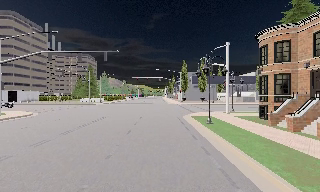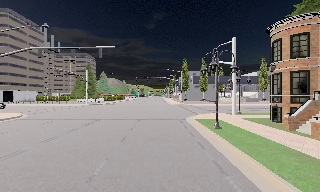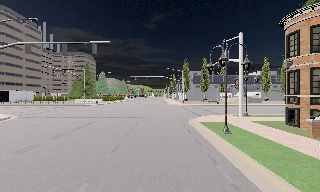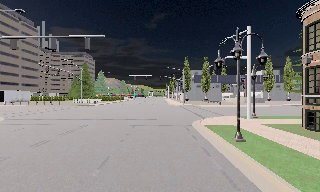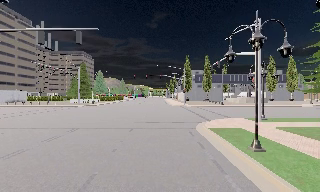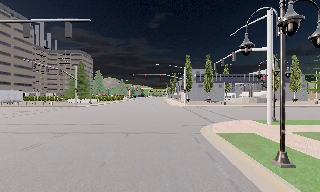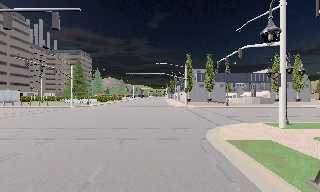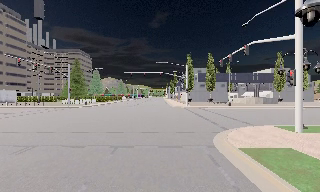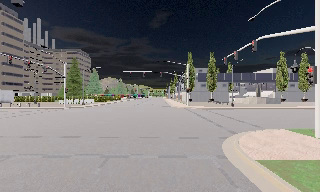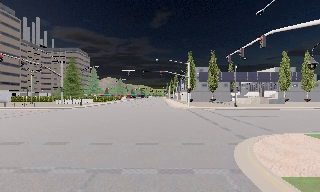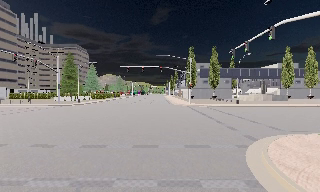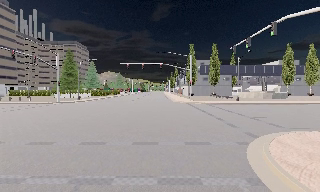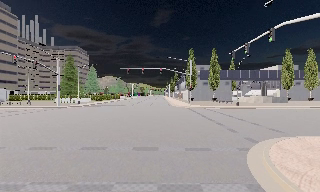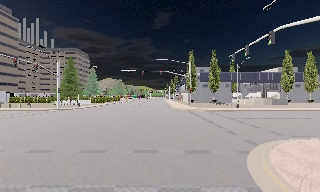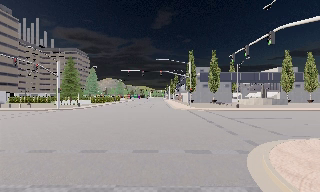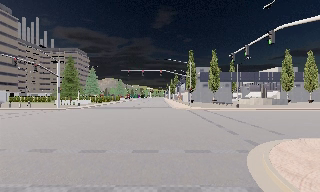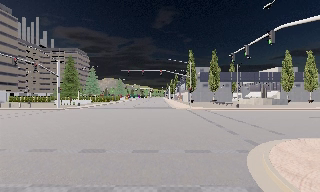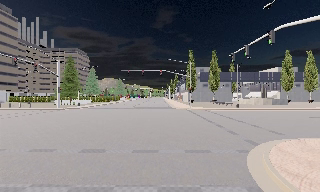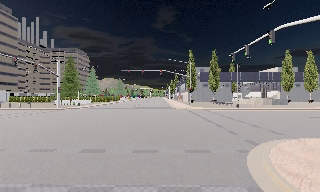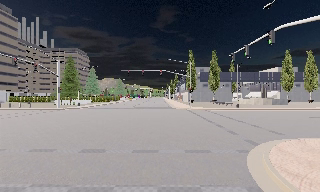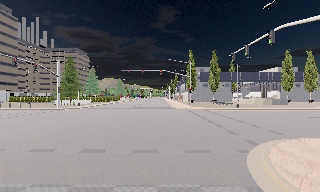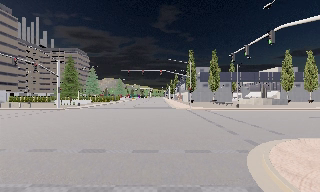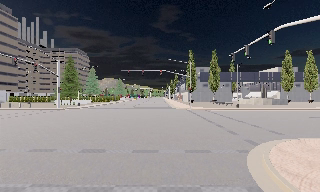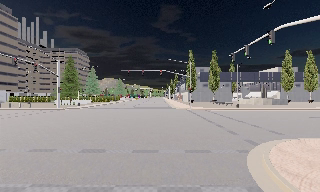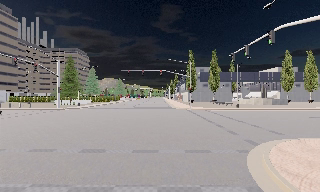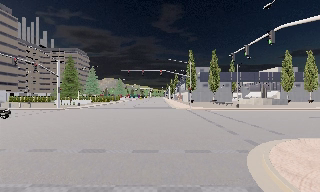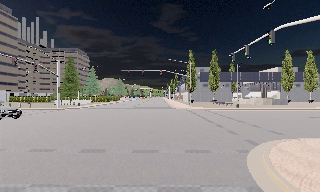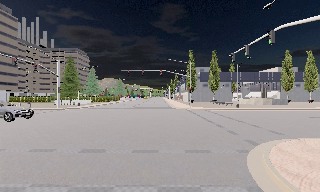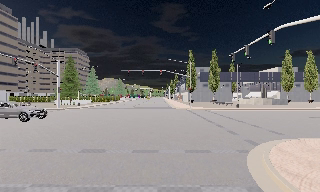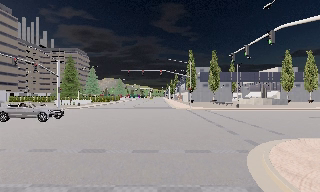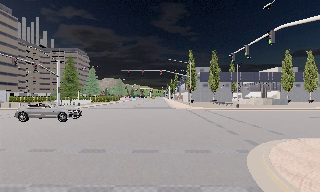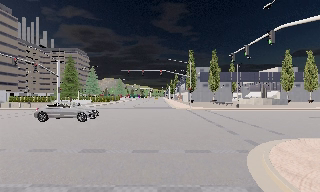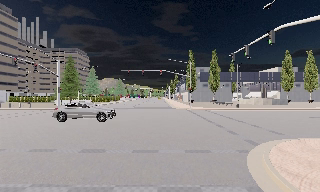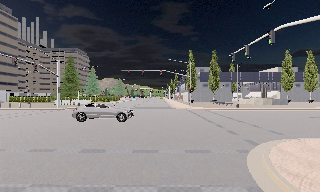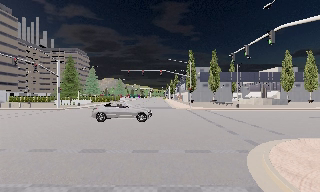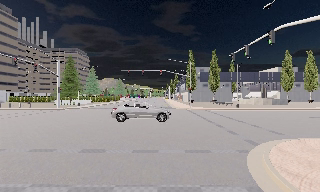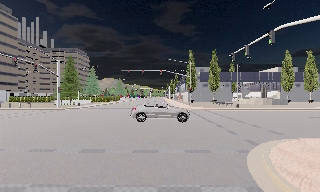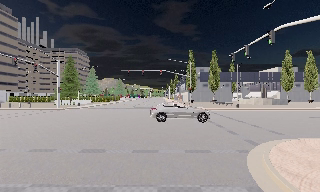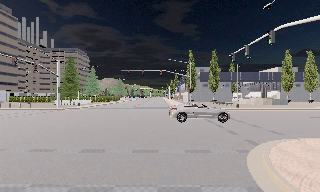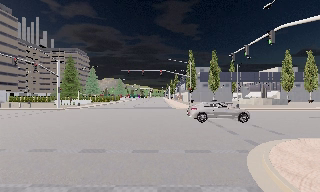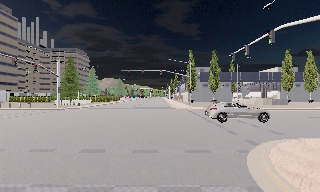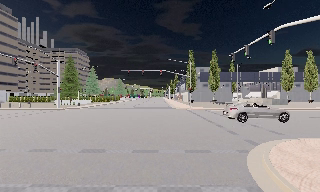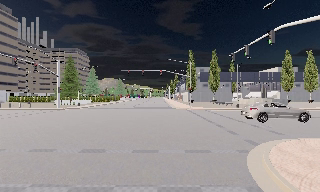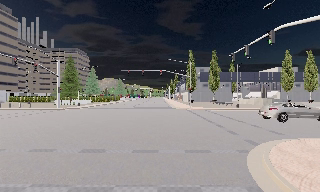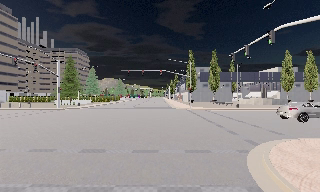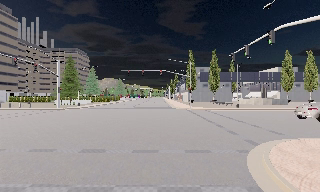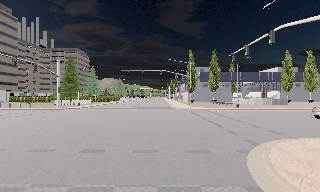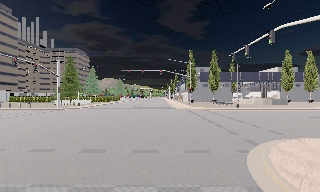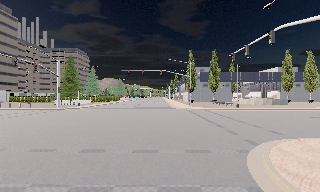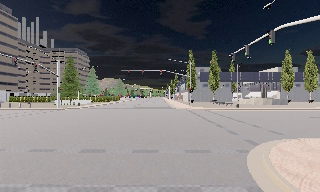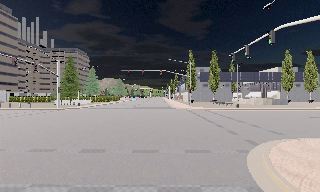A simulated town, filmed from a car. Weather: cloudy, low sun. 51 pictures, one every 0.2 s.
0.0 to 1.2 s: The camera travels forward, about 8 m, so what stands in front looms larger.
1.2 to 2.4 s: The camera travels forward, about 4 m, so what stands in front looms larger. It loses speed.
2.4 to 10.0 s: The camera keeps its place and its aim.
The film runs forward here.
